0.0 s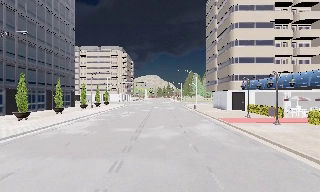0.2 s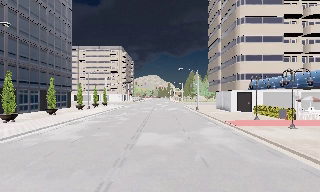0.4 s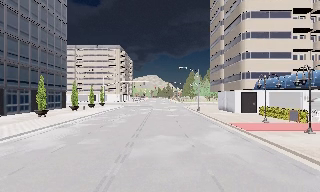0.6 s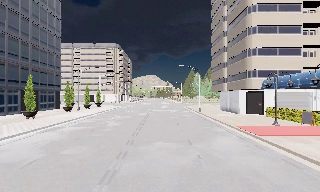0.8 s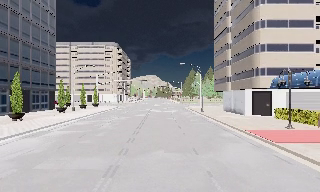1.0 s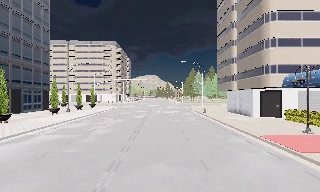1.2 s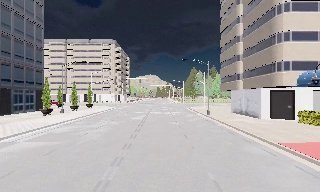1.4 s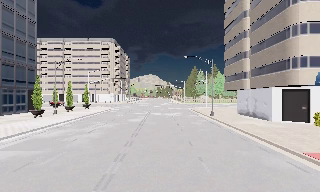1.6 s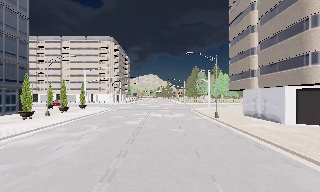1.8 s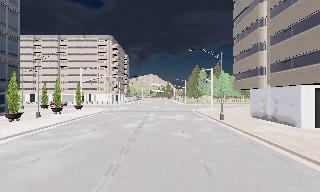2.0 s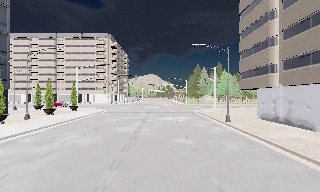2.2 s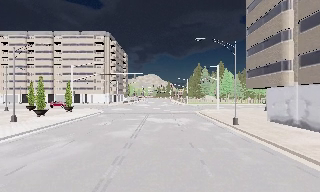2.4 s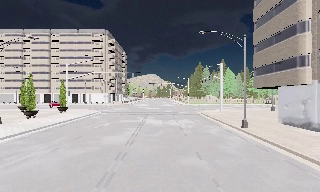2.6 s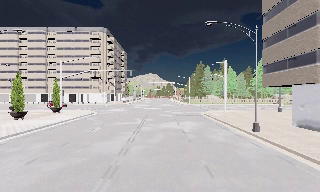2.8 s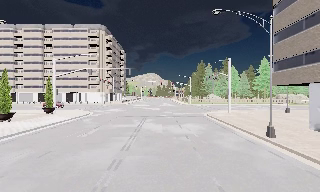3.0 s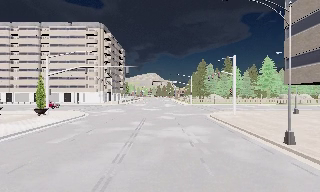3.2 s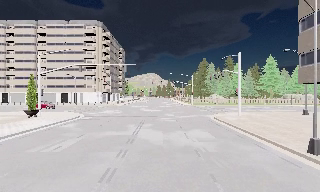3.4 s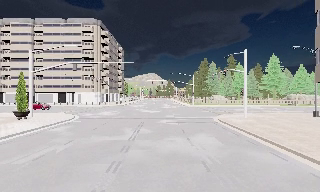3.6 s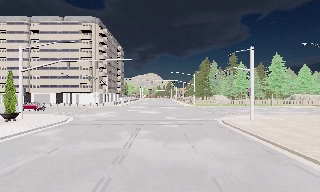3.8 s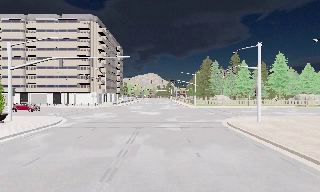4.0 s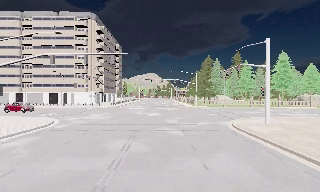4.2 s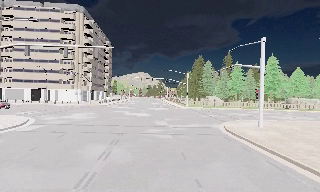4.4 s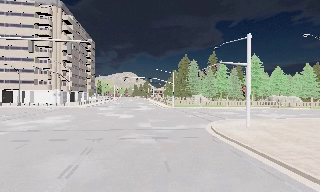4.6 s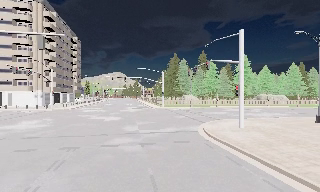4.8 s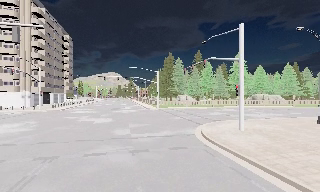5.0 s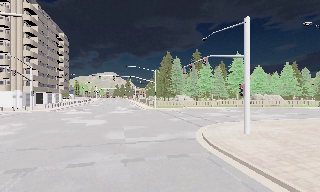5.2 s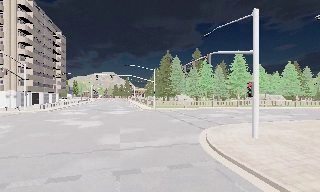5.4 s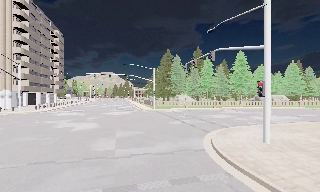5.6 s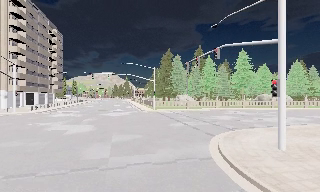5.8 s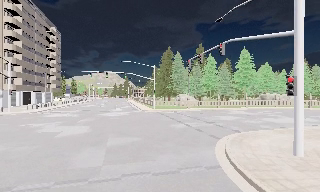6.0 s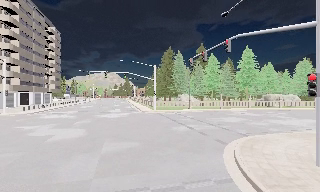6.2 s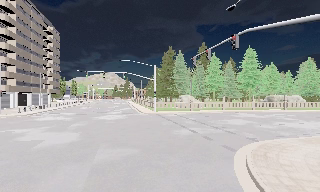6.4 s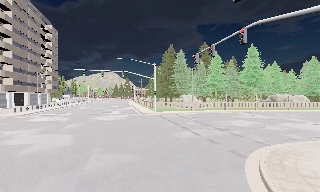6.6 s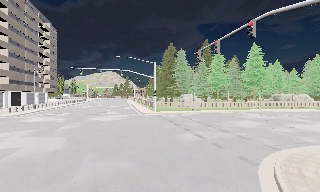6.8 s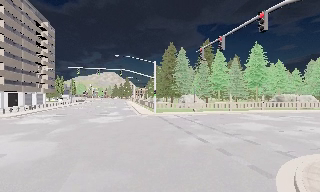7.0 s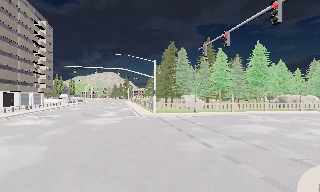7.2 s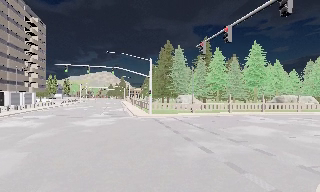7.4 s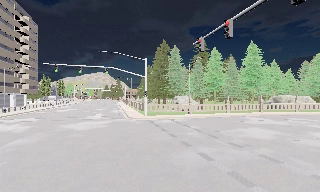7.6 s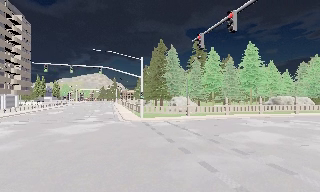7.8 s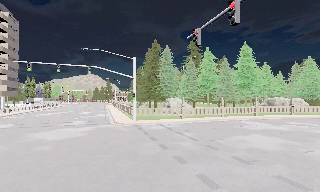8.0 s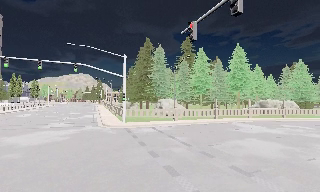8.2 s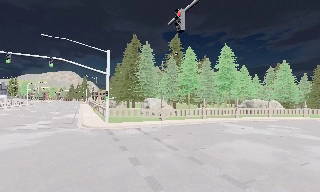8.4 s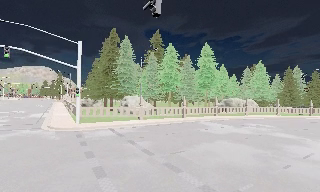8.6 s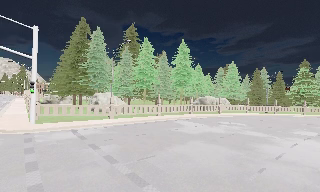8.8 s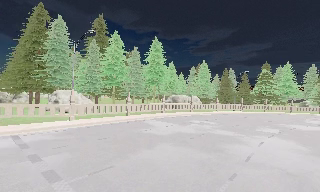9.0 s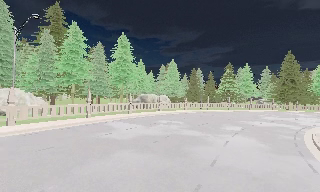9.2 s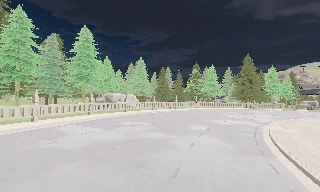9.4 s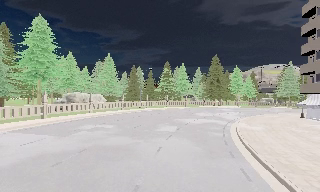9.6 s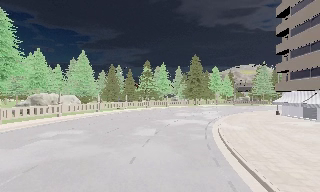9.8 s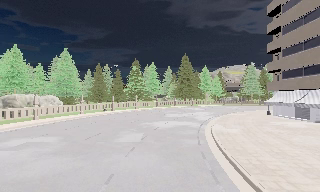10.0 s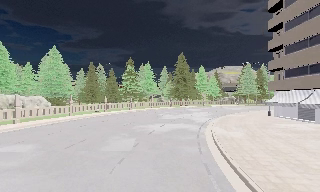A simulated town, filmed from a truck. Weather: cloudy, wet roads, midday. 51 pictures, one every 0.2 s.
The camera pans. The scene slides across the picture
to the left.
The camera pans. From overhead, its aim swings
clockwise.
0.0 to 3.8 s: The camera travels forward, about 30 m, so what stands in front looms larger.
3.8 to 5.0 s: The camera pans to its right, which is clockwise from overhead, by about 15 degrees. It travels forward, about 7 m, so what stands in front looms larger.
5.0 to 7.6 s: The camera travels forward, about 12 m, so what stands in front looms larger.
7.6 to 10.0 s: The camera pans to its right, which is clockwise from overhead, by about 75 degrees. It travels forward, about 15 m.
The film runs forward here.
